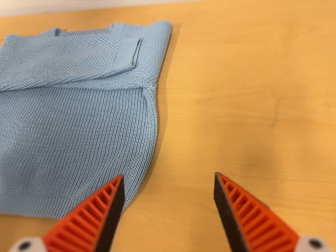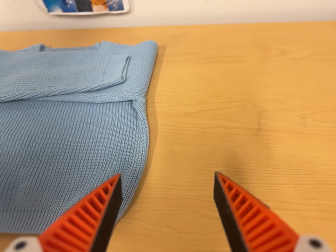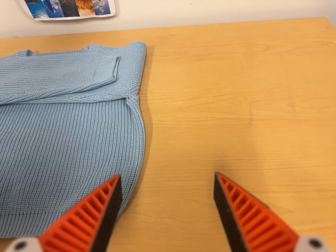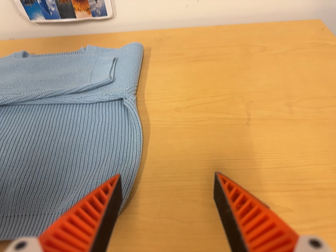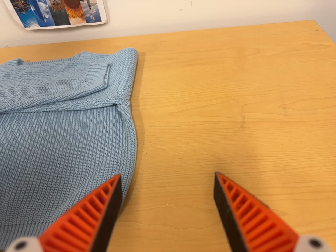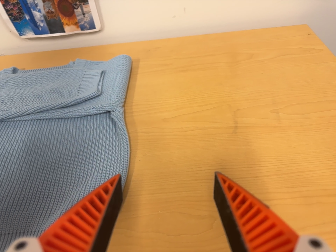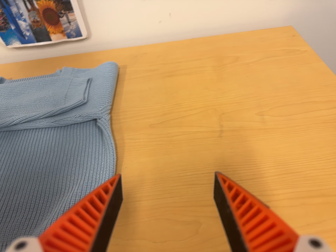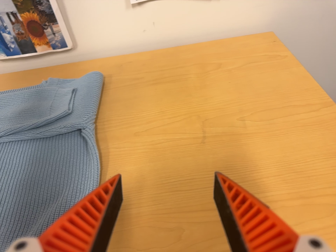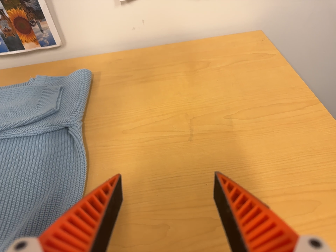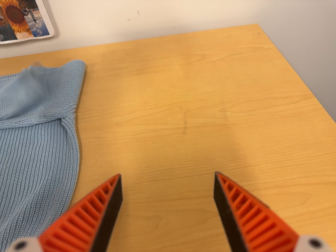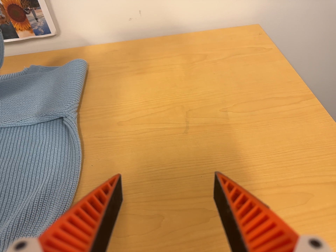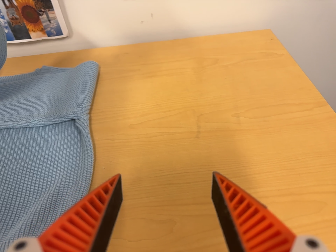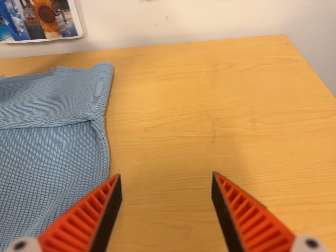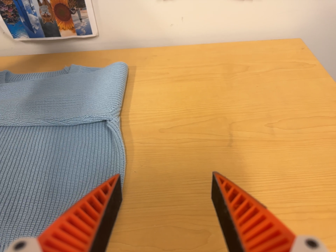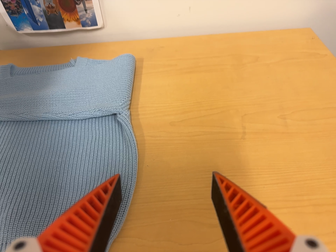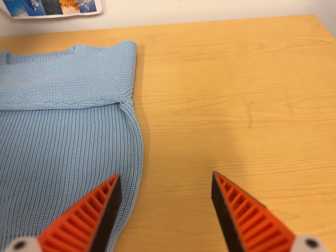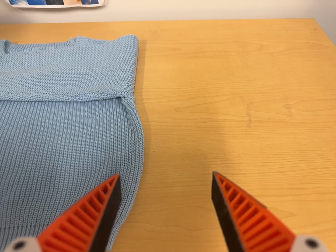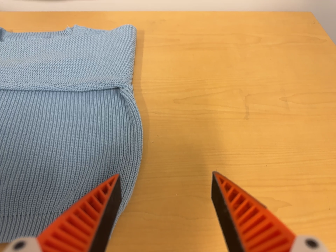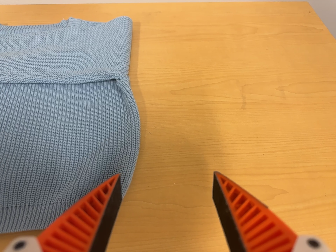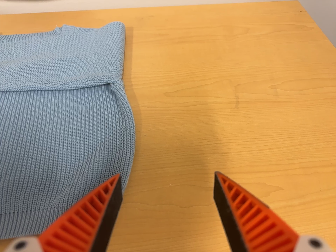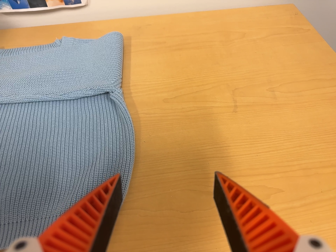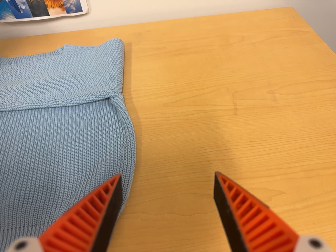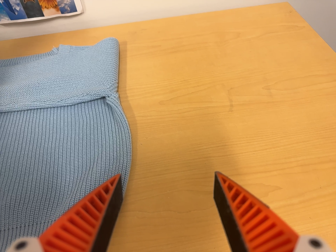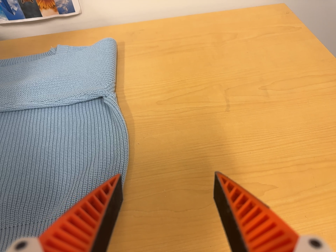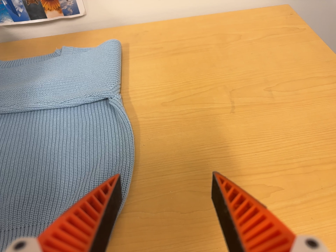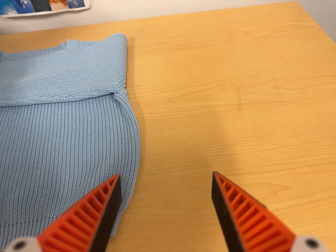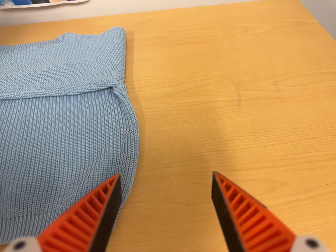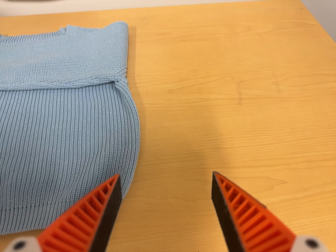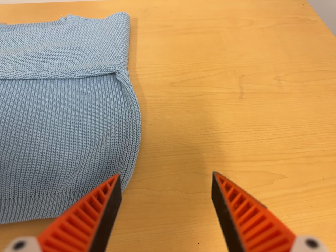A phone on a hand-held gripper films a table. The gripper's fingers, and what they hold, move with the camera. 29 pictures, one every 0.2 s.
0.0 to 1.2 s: The scene slides to the left, as the camera pans about 15 degrees to its right. It travels toward the bottom of its view, about 6 cm. Its aim tips toward the top of its view by about 15 degrees.
1.2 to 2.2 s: The camera shifts only a little, or ends up much as it began.
2.2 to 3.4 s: The camera travels to its left, about 10 cm, so close, fixed things drift to the right.
3.4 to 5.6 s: The camera shifts only a little, or ends up much as it began.
The film runs backward here.
